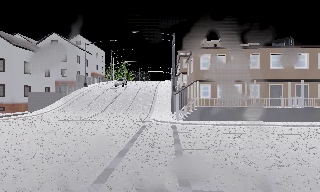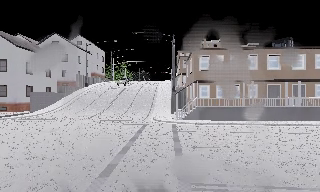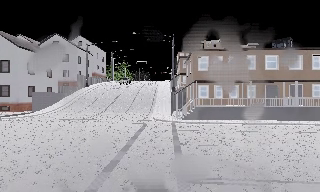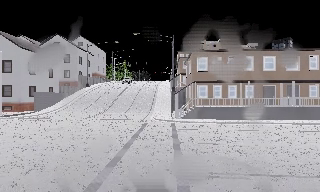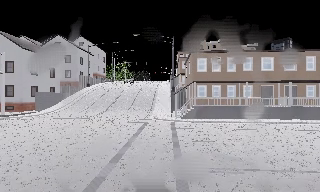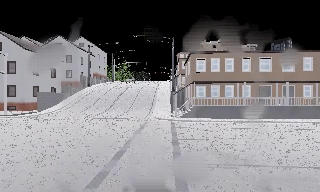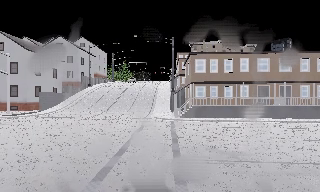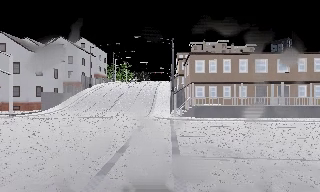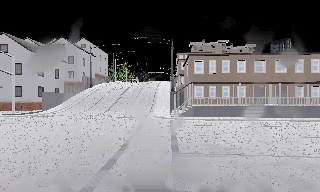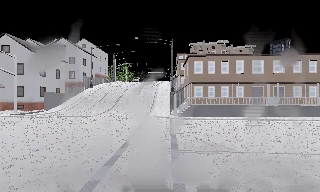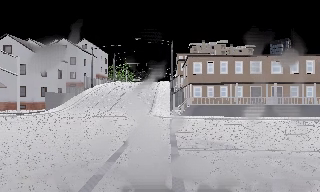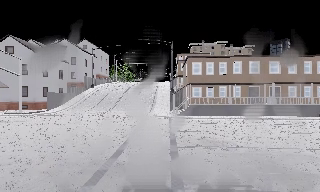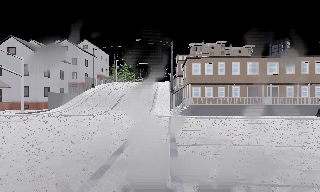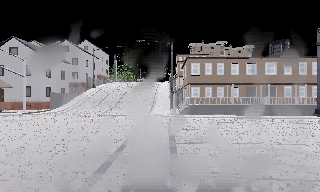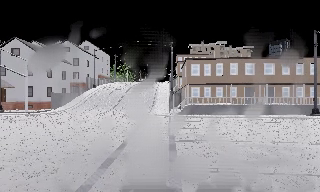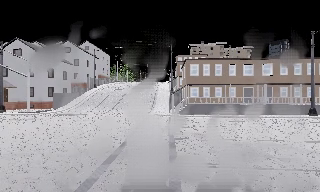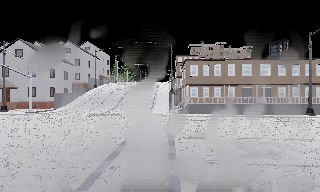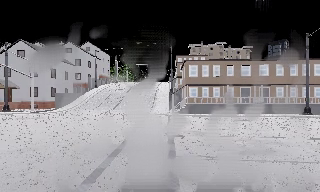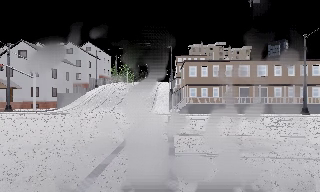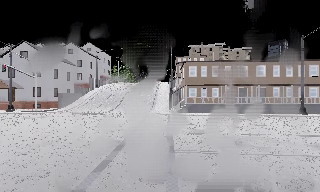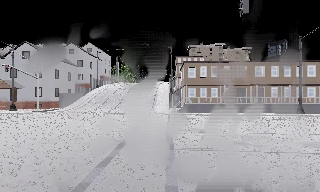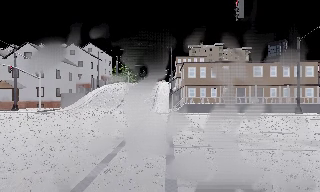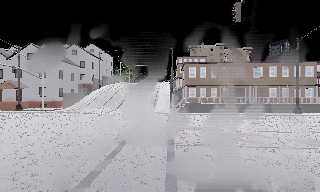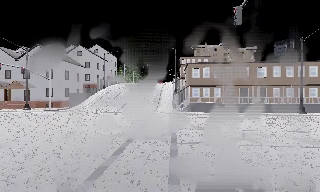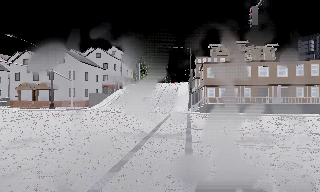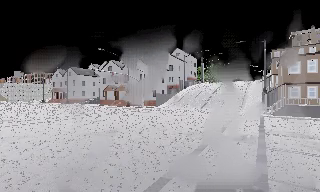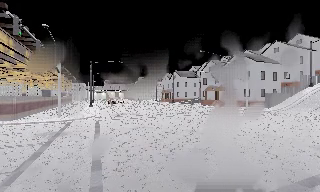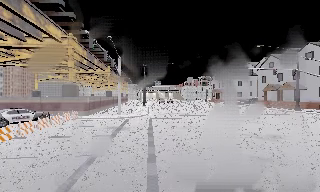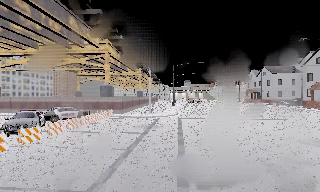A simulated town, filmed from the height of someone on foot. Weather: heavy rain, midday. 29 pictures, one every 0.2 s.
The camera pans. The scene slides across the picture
to the right.
The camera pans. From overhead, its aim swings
counterclockwise.
0.0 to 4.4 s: The camera travels backward, about 8 m, so what stands in front gets smaller.
4.4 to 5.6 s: The camera pans to its left, which is counterclockwise from overhead, by about 90 degrees. It travels backward, about 2 m.
The film runs backward here.
